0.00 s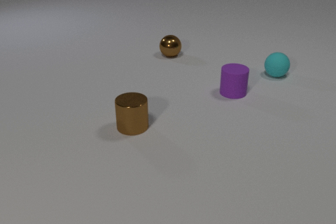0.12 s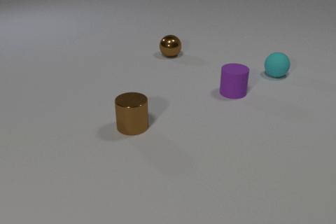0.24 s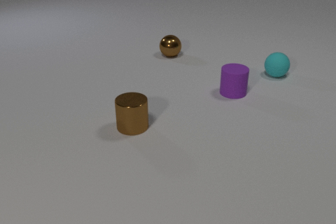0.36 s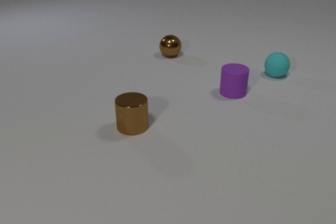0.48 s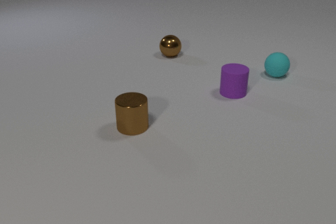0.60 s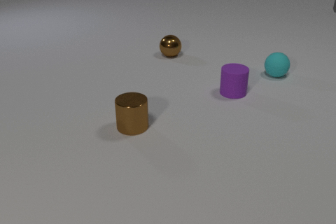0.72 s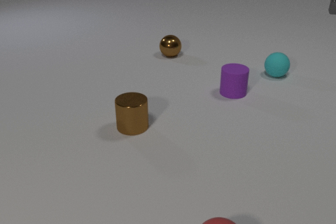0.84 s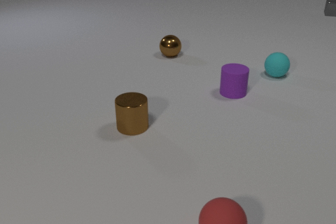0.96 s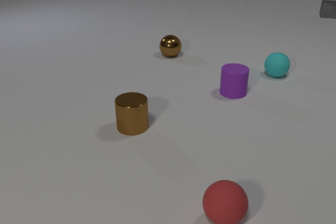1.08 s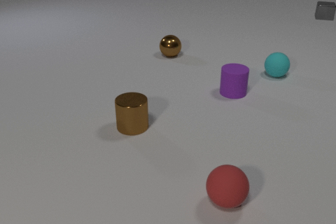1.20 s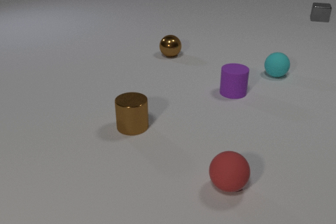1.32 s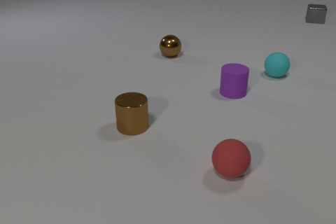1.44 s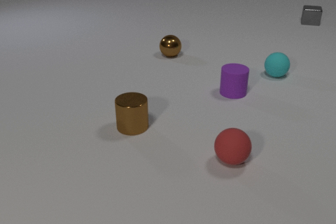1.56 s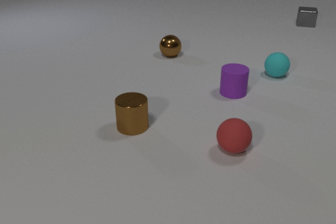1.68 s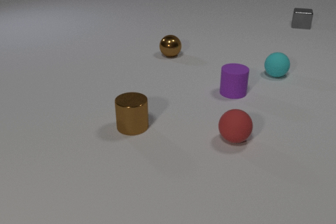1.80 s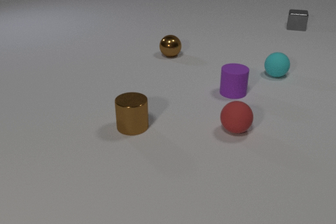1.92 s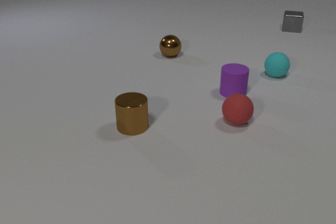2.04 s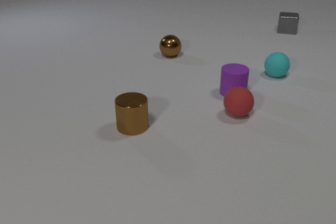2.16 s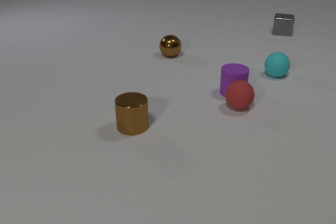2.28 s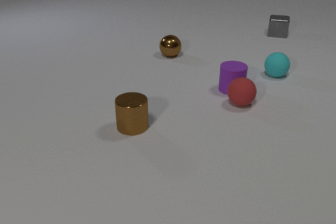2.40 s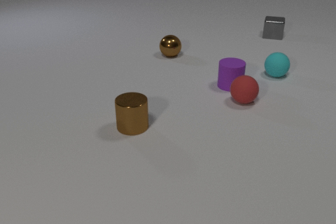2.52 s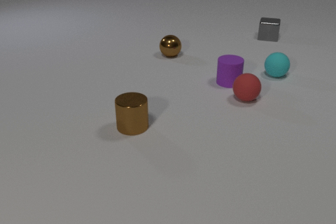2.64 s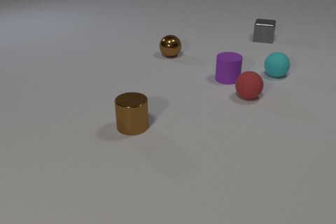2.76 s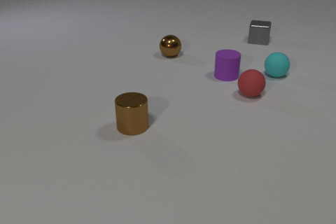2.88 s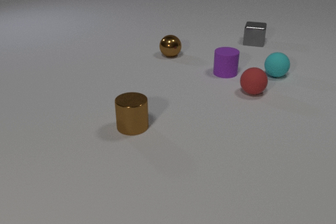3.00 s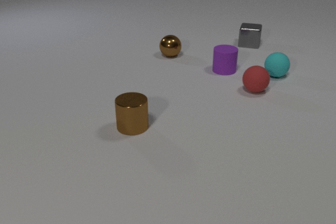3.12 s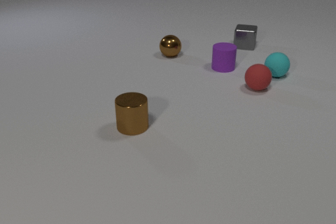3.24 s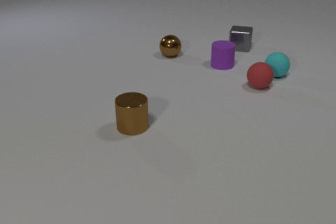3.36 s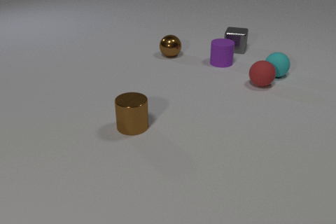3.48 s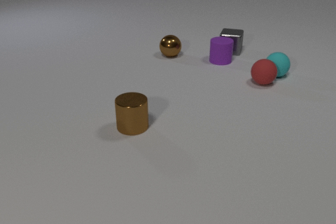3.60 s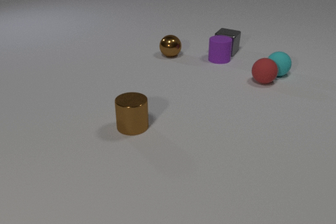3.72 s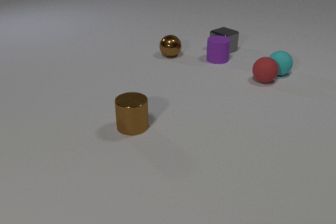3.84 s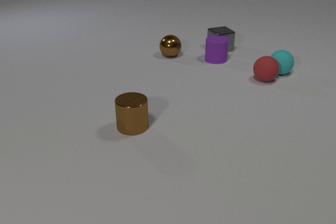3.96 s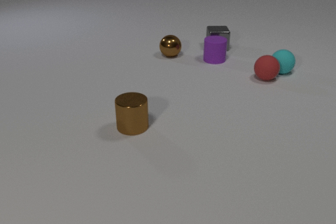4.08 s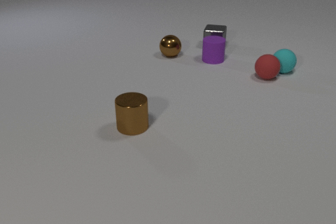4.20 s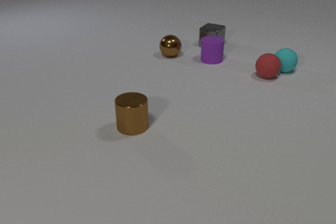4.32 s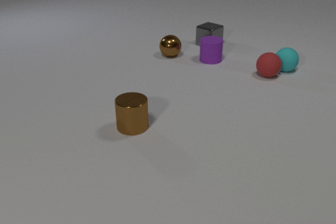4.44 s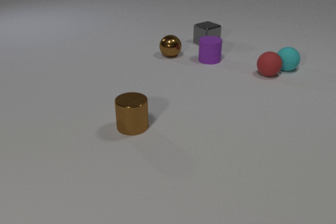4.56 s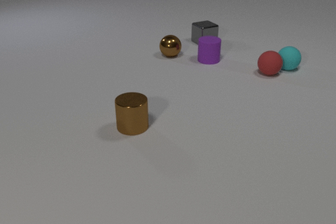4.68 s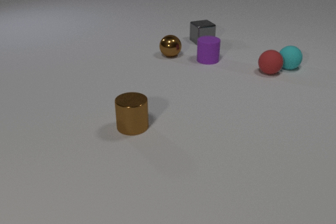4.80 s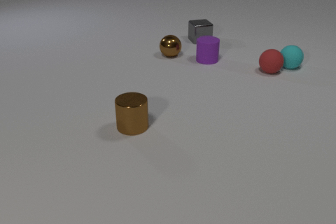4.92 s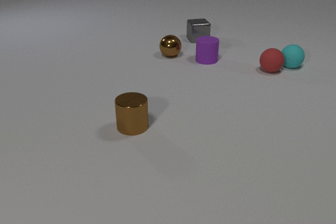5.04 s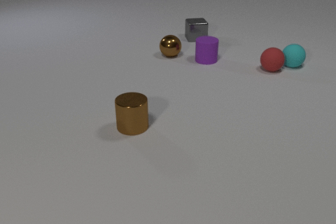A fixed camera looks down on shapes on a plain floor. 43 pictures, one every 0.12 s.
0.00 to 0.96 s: The red rubber sphere comes in at the bottom edge, rolls away from the camera. The gray metal cube comes in at the right edge, slides toward the camera and to the left.
0.96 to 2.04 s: The red rubber sphere rolls away from the camera. The gray metal cube slides toward the camera and to the left.
2.04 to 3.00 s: The red rubber sphere rolls away from the camera. The purple rubber cylinder slides away from the camera. The gray metal cube slides toward the camera and to the left. The red rubber sphere and the purple rubber cylinder collide.
3.00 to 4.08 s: The red rubber sphere rolls away from the camera. The purple rubber cylinder slides away from the camera and to the left. The cyan rubber sphere rolls away from the camera and to the right. The gray metal cube slides to the left, spins clockwise seen from above by about 90 degrees, its near face sliding to the left. The red rubber sphere and the cyan rubber sphere collide. The purple rubber cylinder and the gray metal cube collide.
4.08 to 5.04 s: The red rubber sphere rolls away from the camera. The purple rubber cylinder slides to the left. The cyan rubber sphere rolls away from the camera and to the right. The gray metal cube slides away from the camera and to the left, spins clockwise seen from above by about 60 degrees, its near face sliding to the left.
What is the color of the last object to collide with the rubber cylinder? gray.
Are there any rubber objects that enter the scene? yes.
How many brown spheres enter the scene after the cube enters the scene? 0.
